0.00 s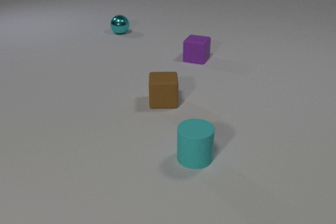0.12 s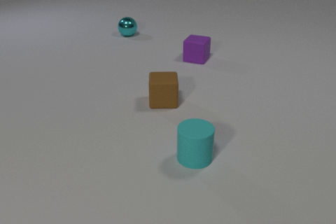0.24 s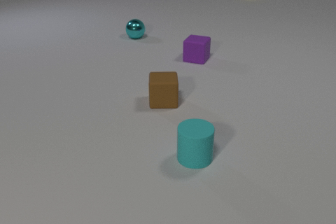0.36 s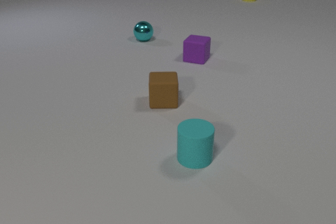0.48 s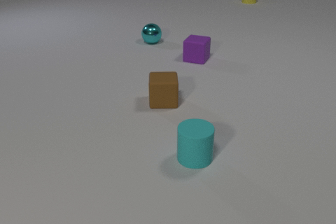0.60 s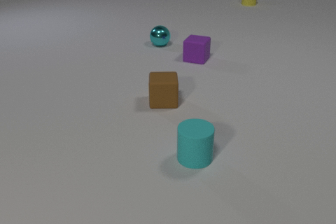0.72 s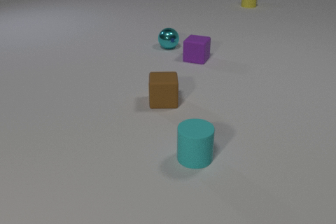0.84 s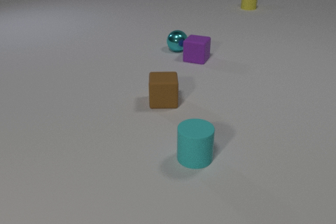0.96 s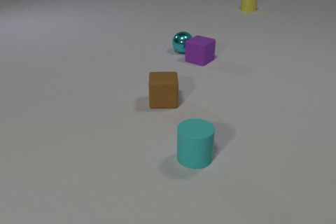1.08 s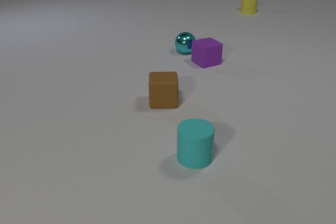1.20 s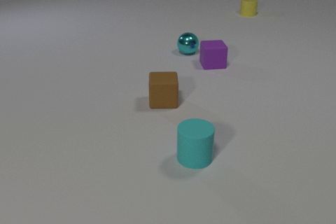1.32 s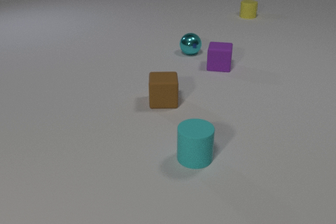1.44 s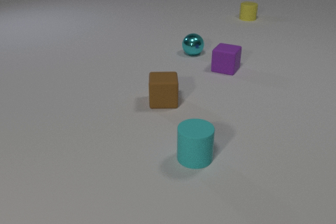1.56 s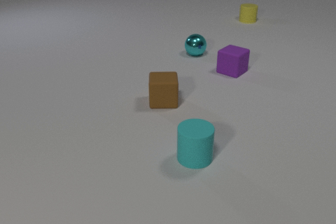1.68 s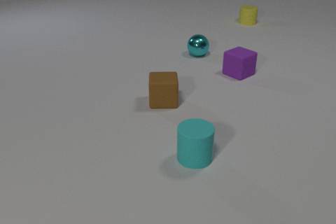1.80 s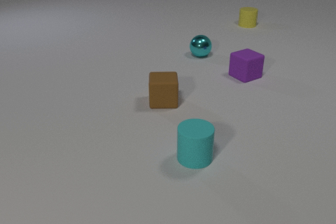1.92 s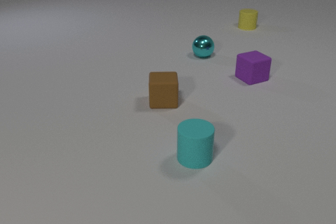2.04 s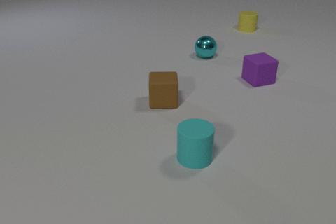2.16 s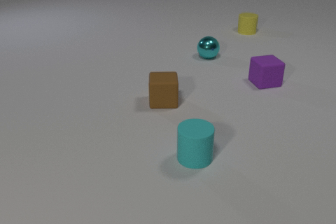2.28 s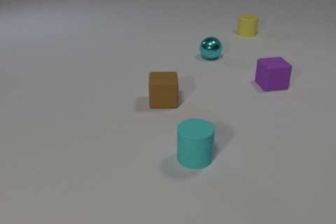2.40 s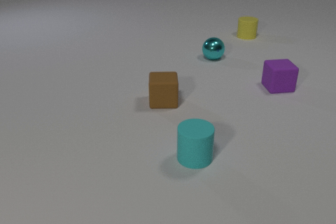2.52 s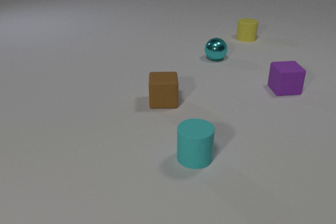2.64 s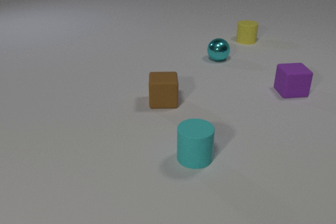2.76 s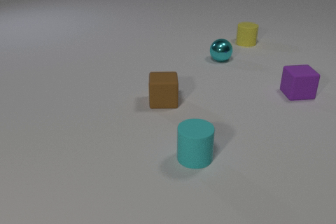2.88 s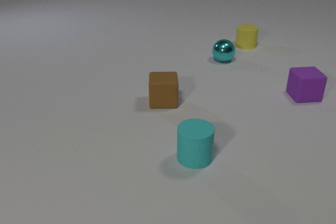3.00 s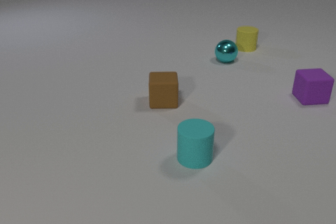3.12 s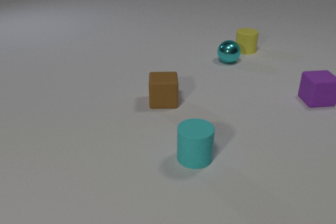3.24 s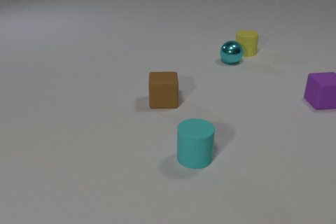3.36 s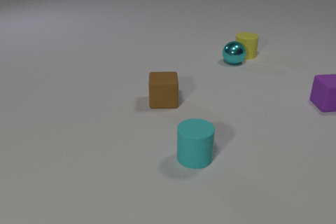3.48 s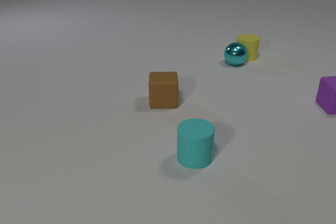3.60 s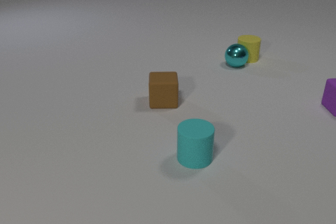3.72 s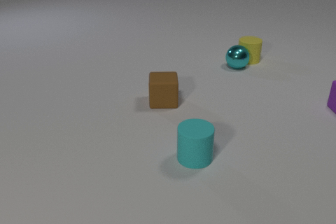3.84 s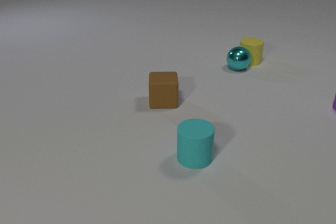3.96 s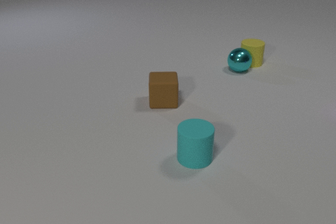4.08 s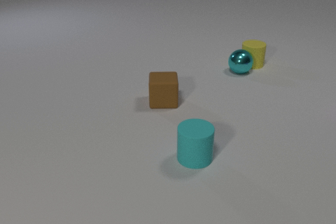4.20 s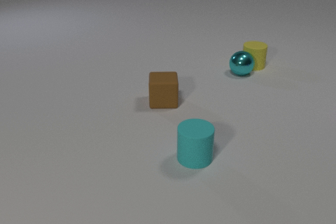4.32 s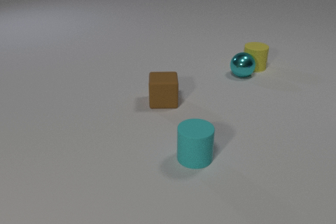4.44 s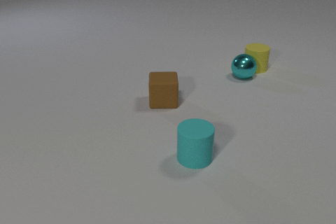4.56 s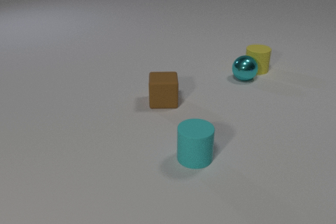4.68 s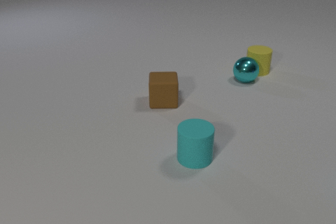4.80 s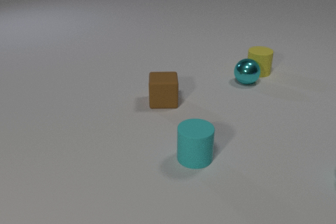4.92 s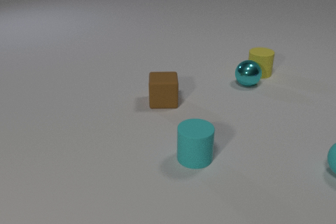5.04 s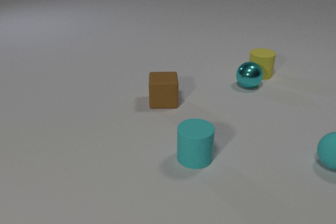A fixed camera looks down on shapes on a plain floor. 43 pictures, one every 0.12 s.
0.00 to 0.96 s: The cyan metal sphere rolls to the right and toward the camera. The yellow rubber cylinder comes in at the top edge, slides toward the camera. The cyan metal sphere and the purple rubber cube collide.
0.96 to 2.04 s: The cyan metal sphere rolls to the right and toward the camera. The purple rubber cube slides to the right and toward the camera, spins so that its near face slides to the left, clockwise seen from above. The yellow rubber cylinder slides toward the camera.
2.04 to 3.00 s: The cyan metal sphere rolls to the right and toward the camera. The purple rubber cube slides to the right and toward the camera. The yellow rubber cylinder slides toward the camera.
3.00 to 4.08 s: The cyan metal sphere rolls toward the camera and to the right. The purple rubber cube slides to the right, leaves at the right edge. The yellow rubber cylinder slides toward the camera. The cyan metal sphere and the yellow rubber cylinder collide.
4.08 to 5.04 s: The cyan metal sphere rolls toward the camera. The yellow rubber cylinder slides toward the camera. The cyan rubber sphere comes in at the right edge, rolls to the left and away from the camera.
Are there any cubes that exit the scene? yes.
How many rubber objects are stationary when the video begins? 3.
How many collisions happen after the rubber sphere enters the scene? 0.
